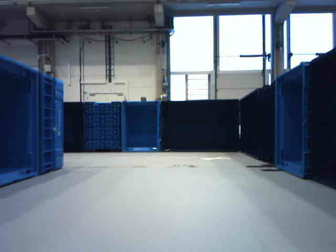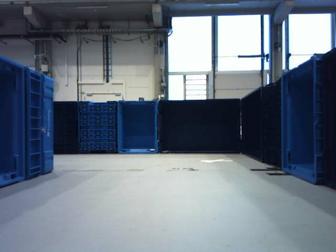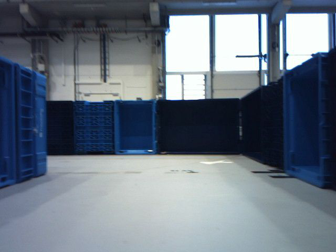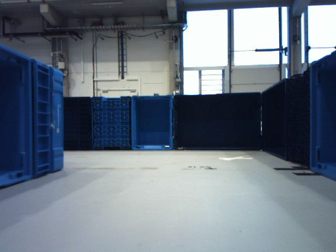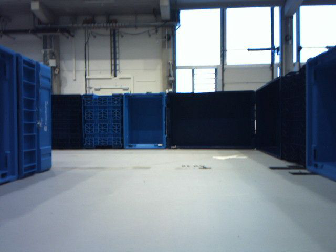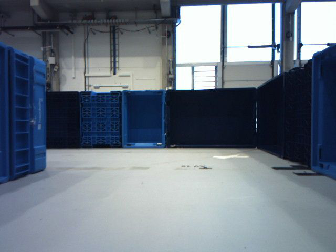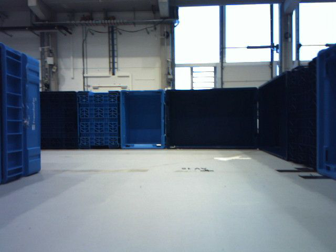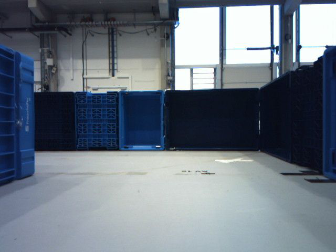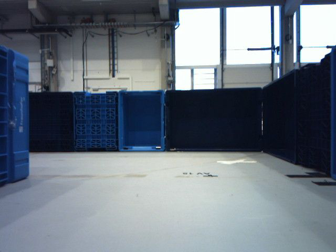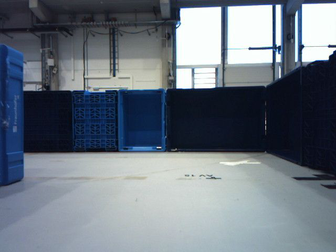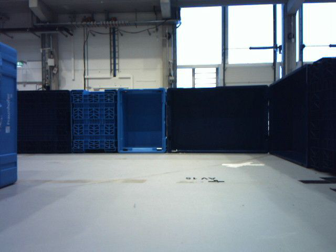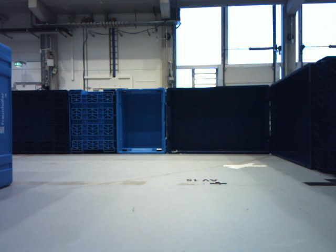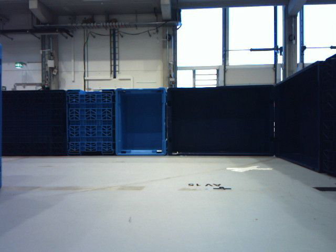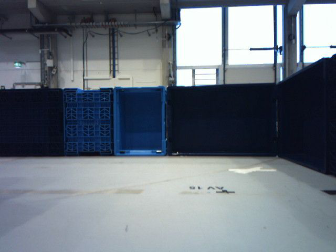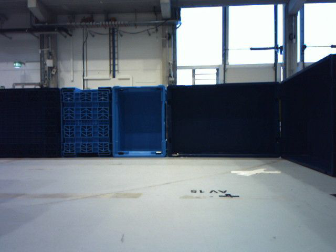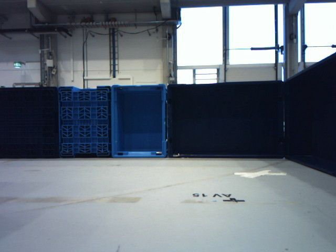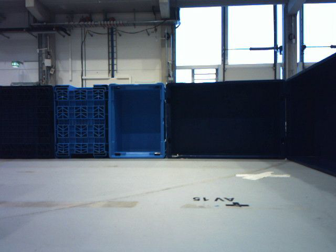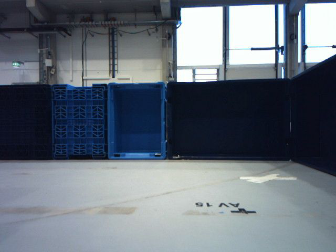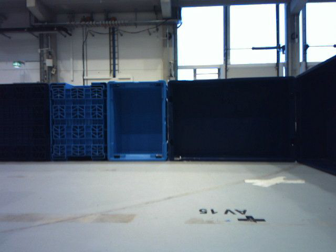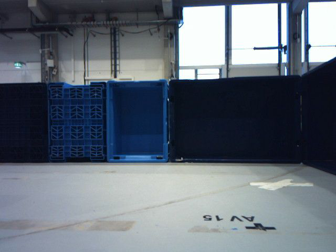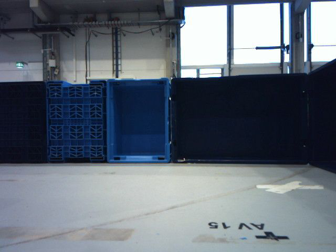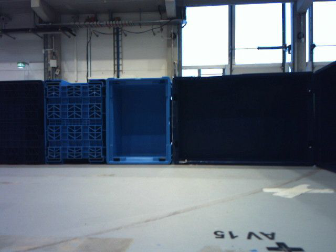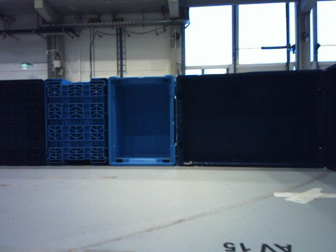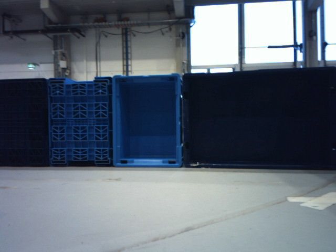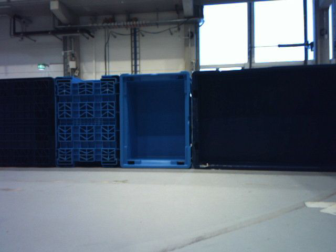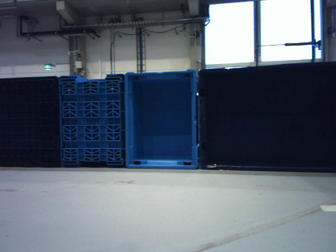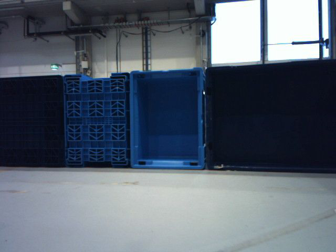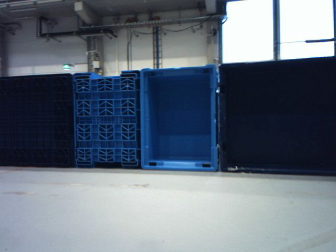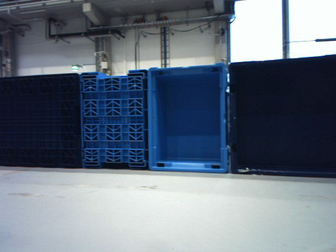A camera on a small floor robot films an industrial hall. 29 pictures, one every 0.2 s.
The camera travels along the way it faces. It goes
forward.
0.0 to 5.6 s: The camera swings to its left by about 10 degrees, and the scene slides to the right. It travels forward, about 1.2 m, so what stands in front looms larger.
The film runs forward here.
